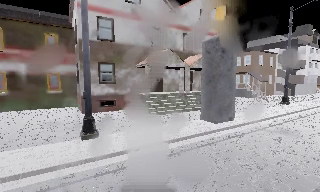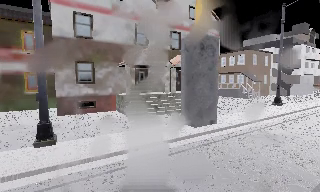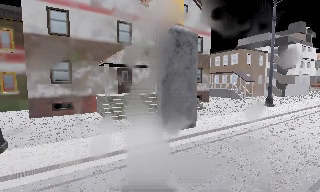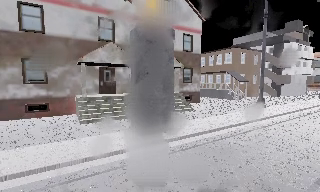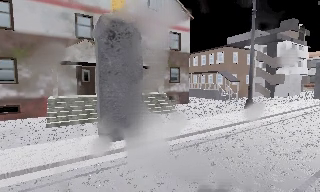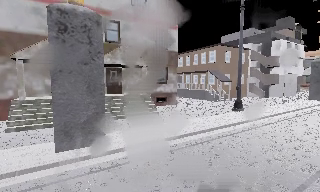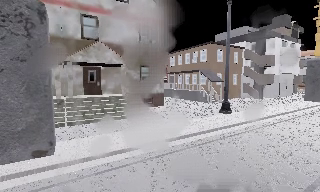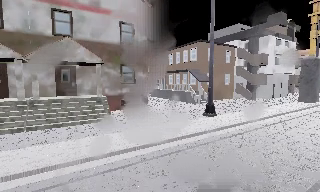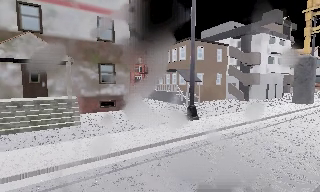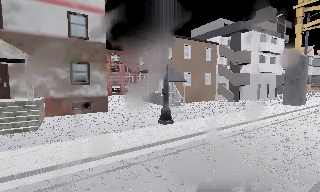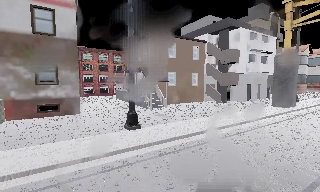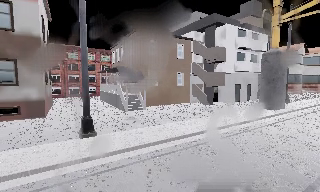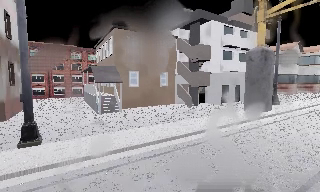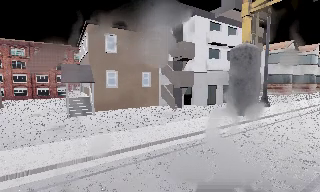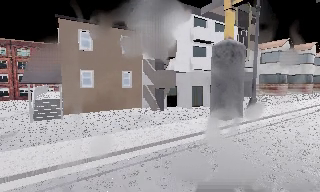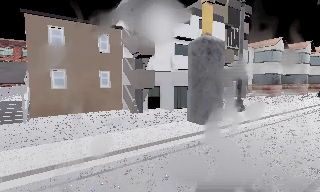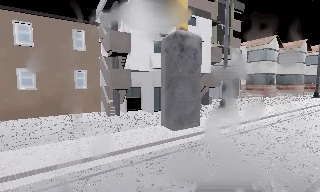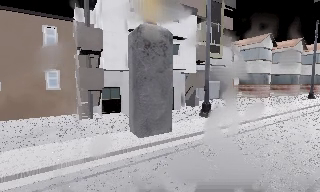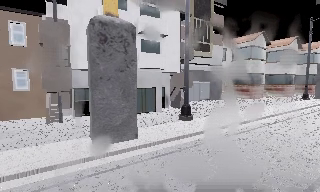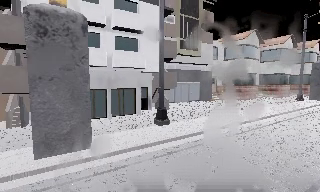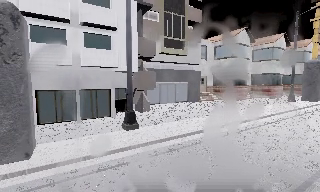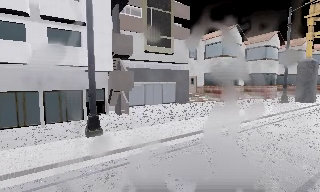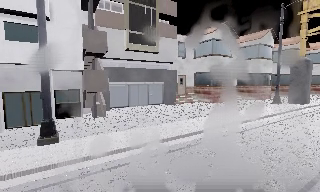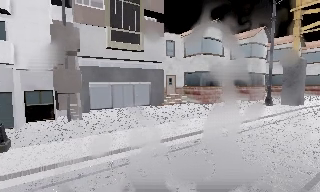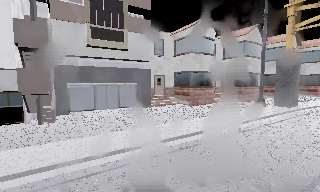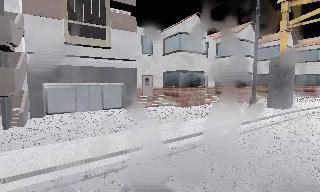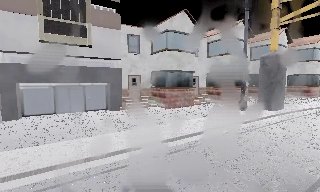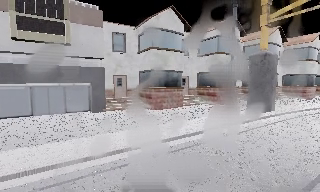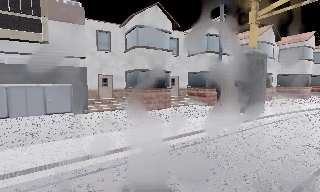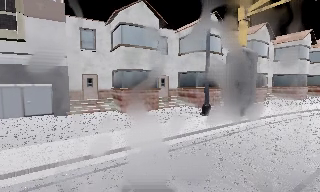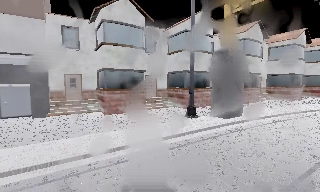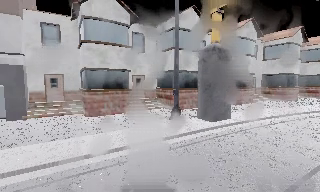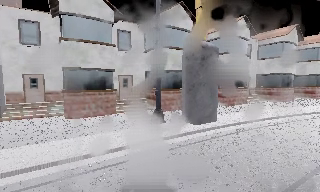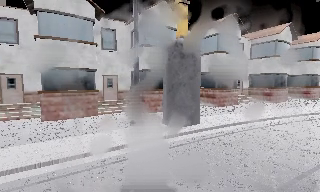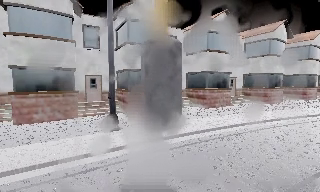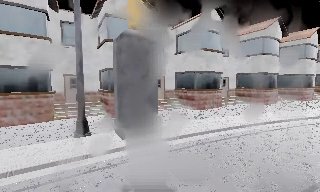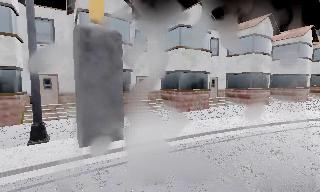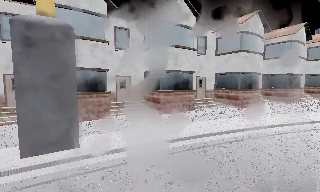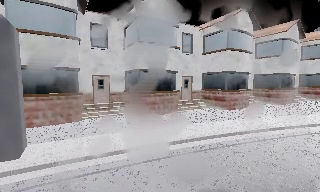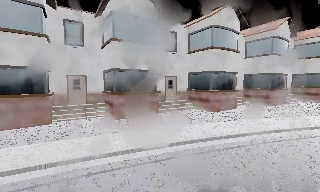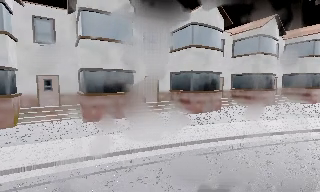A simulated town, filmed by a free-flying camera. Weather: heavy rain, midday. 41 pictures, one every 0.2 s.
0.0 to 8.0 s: The camera travels to its right and forward, about 70 m, so close, fixed things drift to the left.
The film runs backward here.
